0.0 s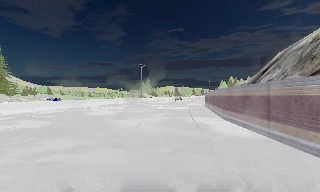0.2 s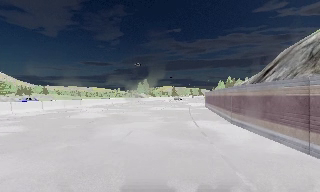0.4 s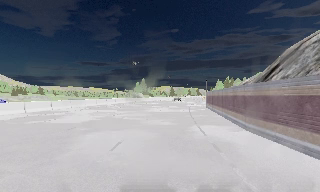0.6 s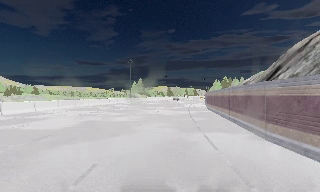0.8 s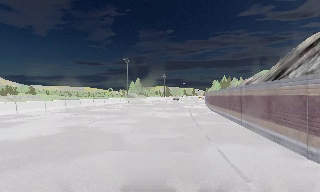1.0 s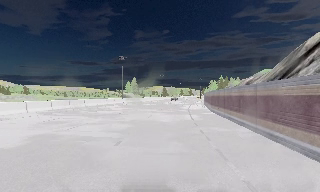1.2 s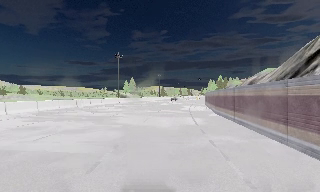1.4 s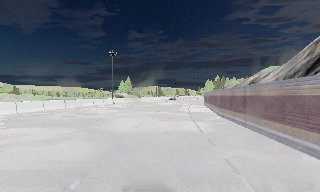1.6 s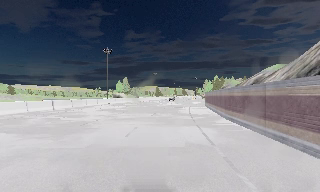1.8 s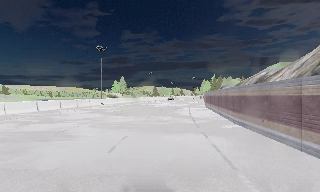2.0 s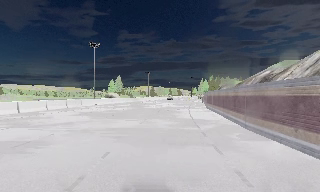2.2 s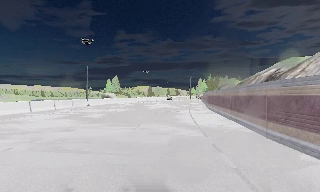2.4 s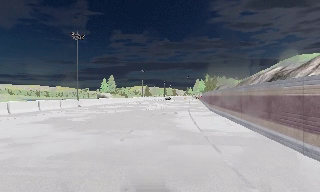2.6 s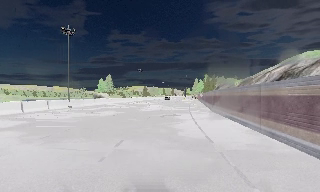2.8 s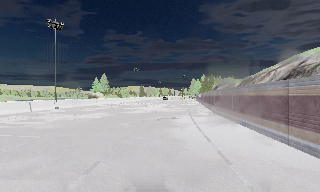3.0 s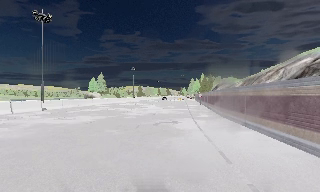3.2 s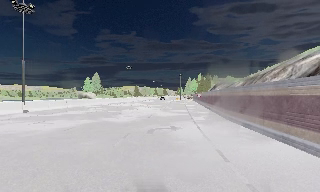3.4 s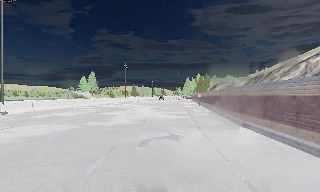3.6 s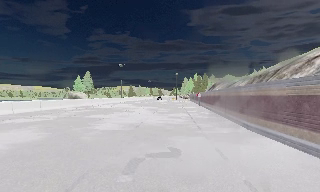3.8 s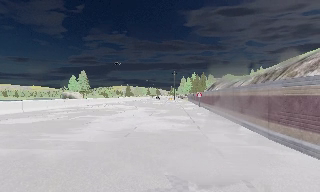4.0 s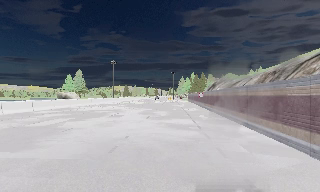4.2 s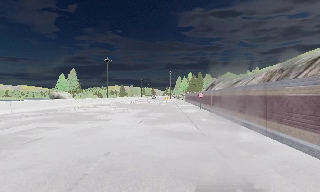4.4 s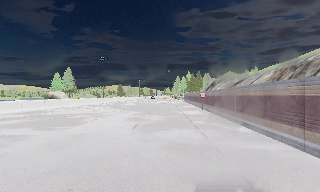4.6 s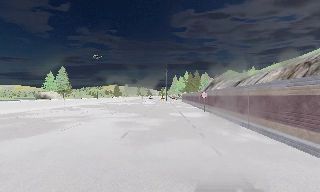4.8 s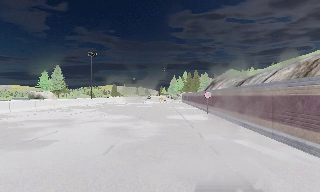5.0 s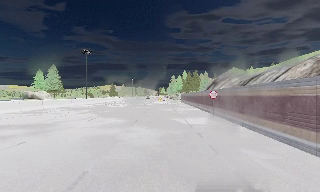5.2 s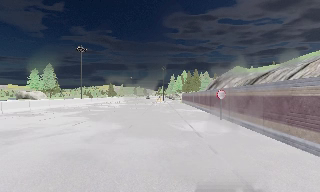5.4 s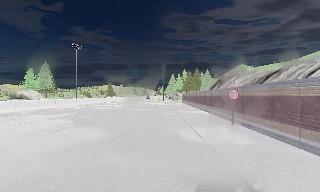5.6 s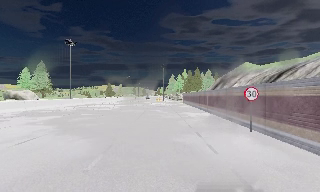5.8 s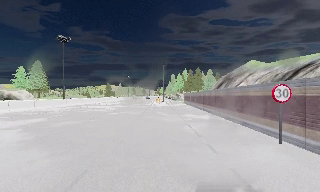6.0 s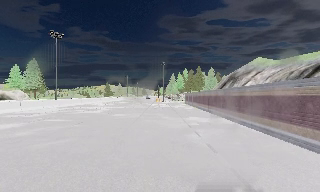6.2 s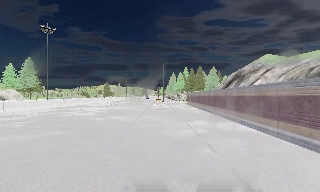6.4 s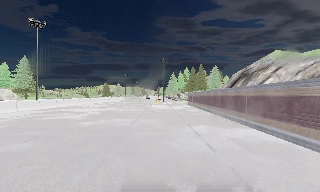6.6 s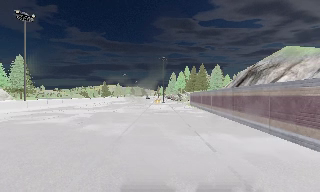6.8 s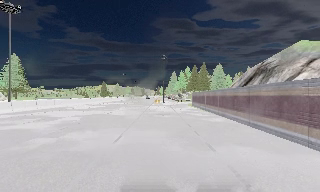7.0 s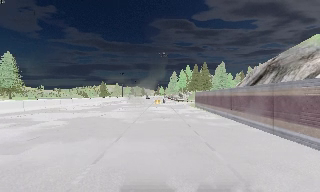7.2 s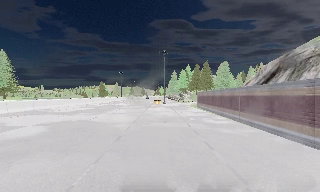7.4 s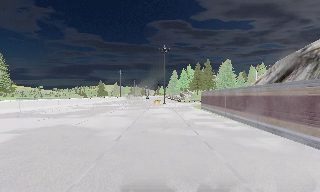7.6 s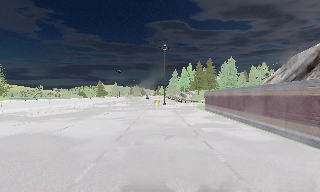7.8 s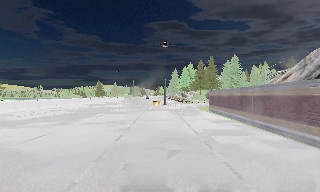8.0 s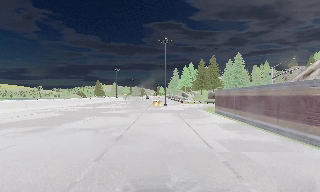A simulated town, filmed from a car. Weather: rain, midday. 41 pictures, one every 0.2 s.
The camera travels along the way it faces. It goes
forward.
0.0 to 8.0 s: The scene slides to the left, as the camera pans about 20 degrees to its right. It travels forward, about 80 m, so what stands in front looms larger.
The film runs forward here.
